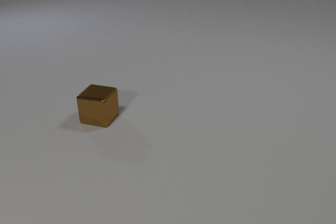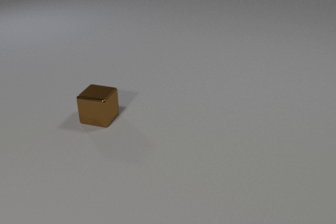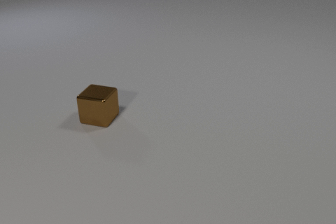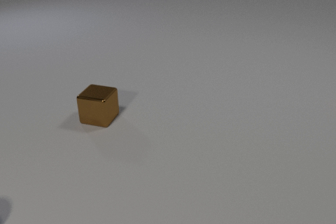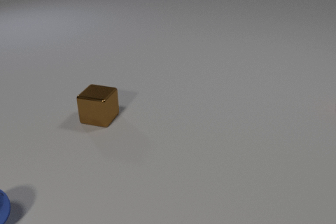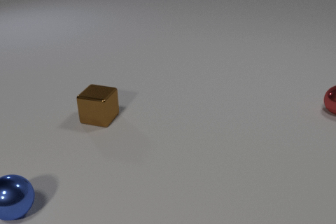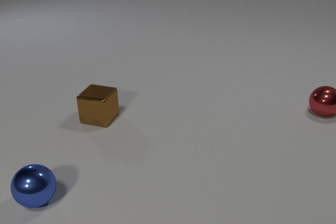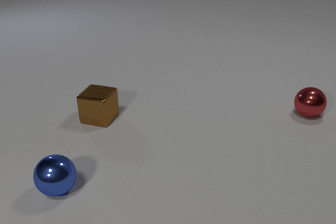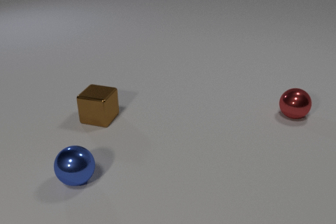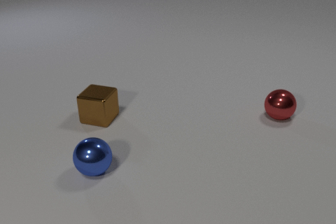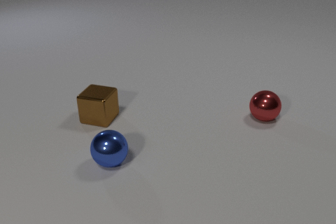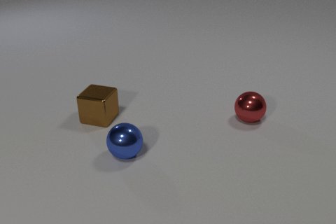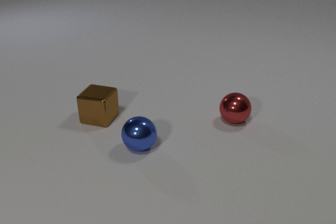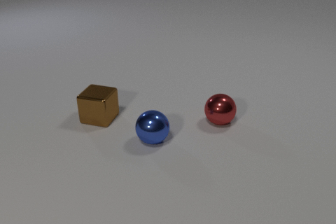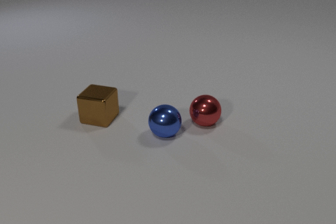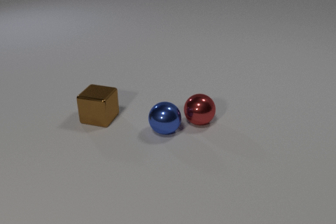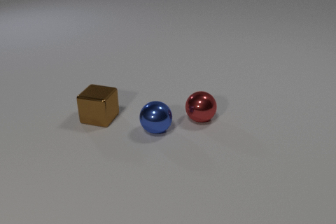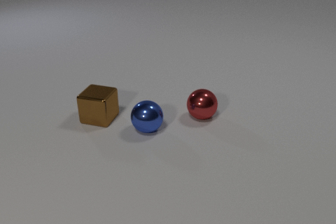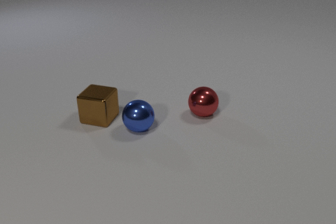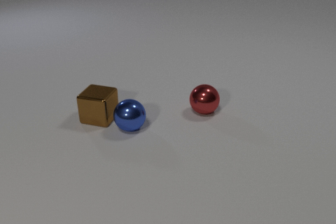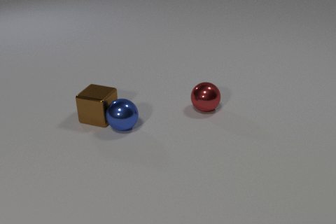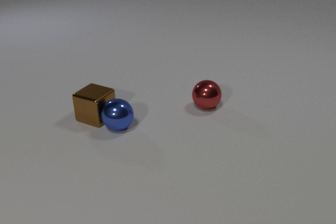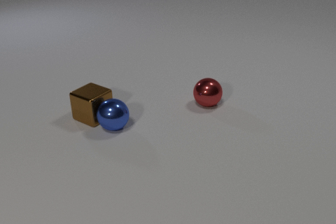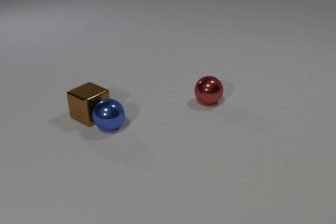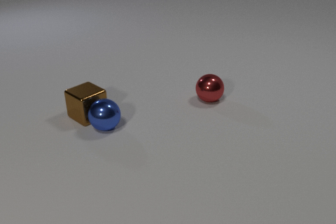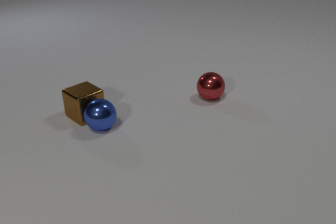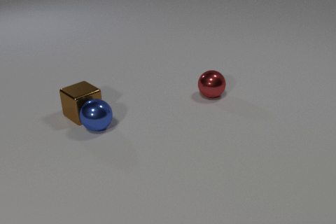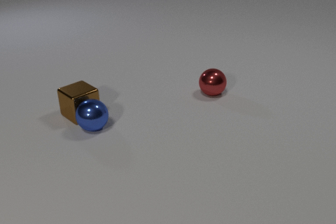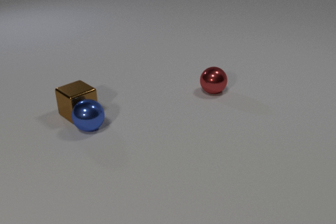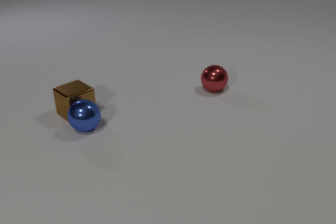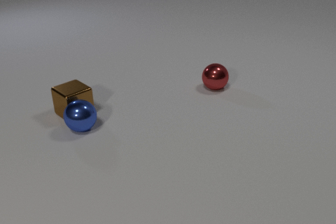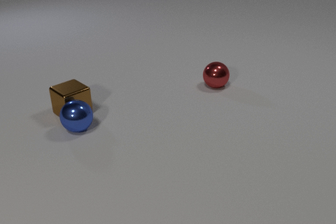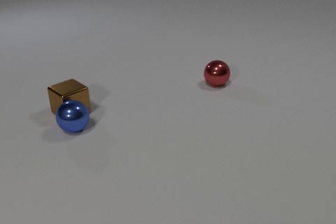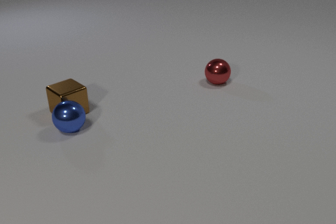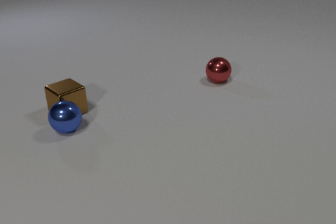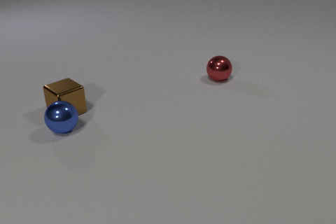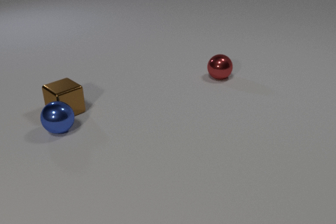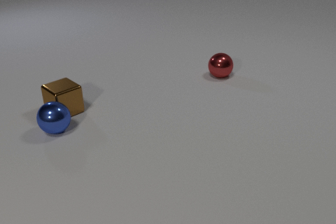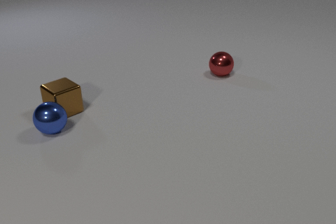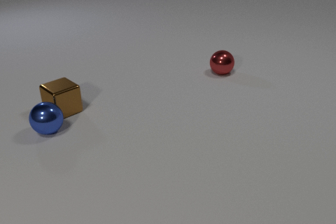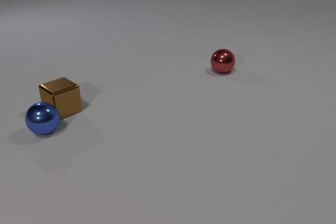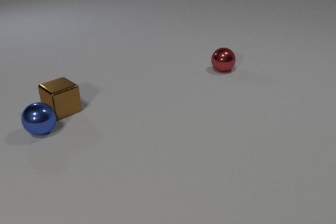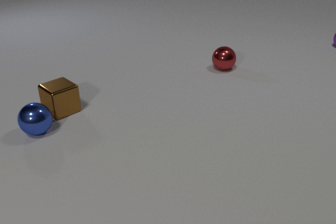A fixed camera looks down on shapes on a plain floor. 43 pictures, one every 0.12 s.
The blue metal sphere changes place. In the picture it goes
away from the camera.
The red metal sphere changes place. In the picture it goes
to the left.
0.00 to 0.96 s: The red metal sphere comes in at the right edge, rolls to the left and toward the camera. The blue metal sphere comes in at the left edge, rolls to the right and away from the camera.
0.96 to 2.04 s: The red metal sphere rolls to the left. The blue metal sphere rolls away from the camera and to the right. The red metal sphere and the blue metal sphere collide.
2.04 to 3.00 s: The red metal sphere rolls away from the camera. The blue metal sphere rolls to the left. The brown metal cube slides to the left and away from the camera, spins clockwise seen from above by about 30 degrees, its near face sliding to the left. The blue metal sphere and the brown metal cube collide.
3.00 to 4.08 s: The red metal sphere rolls away from the camera. The blue metal sphere rolls to the left. The brown metal cube slides to the left and away from the camera.
4.08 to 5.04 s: The red metal sphere rolls away from the camera. The blue metal sphere rolls to the left. The brown metal cube slides to the left. The purple metal sphere comes in at the right edge.
How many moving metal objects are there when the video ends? 4.
What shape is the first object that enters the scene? sphere.
Are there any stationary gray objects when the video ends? no.
